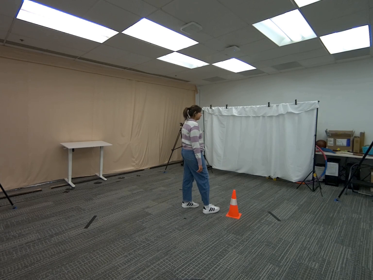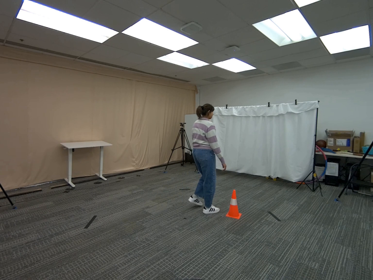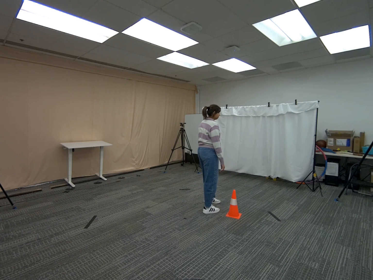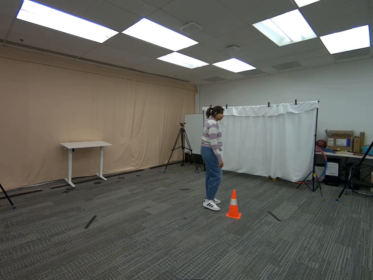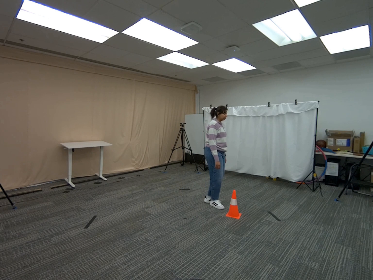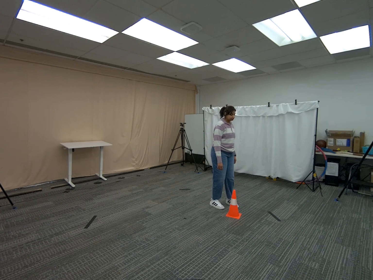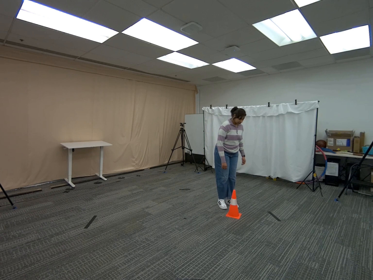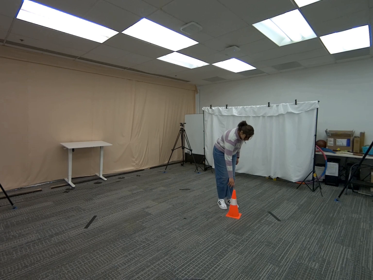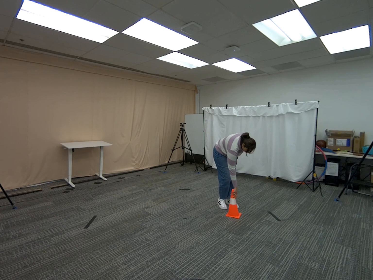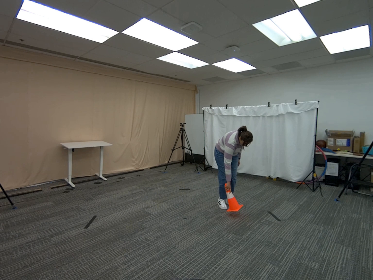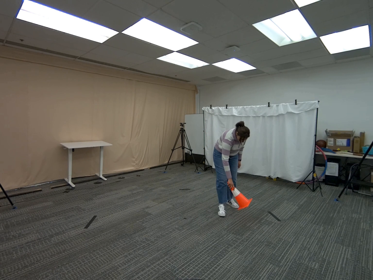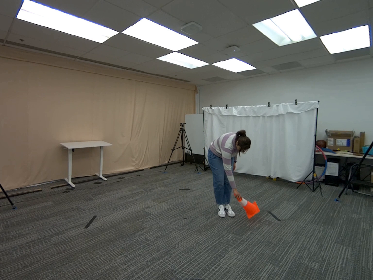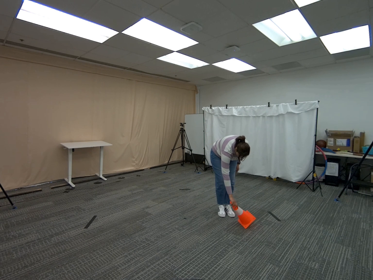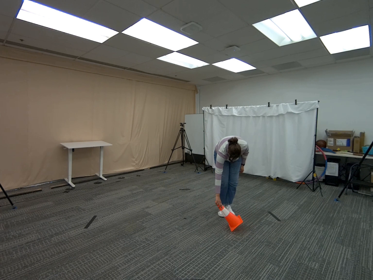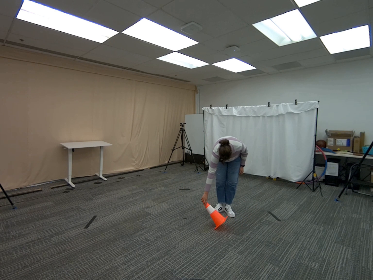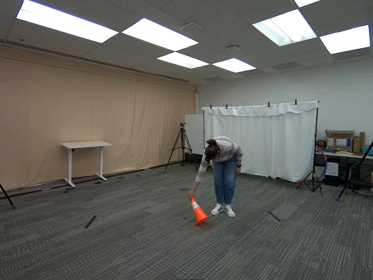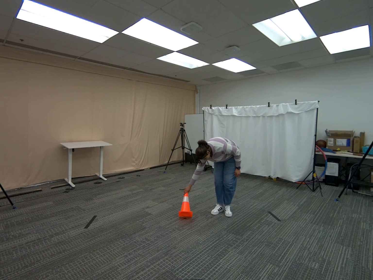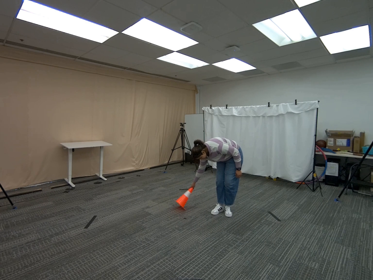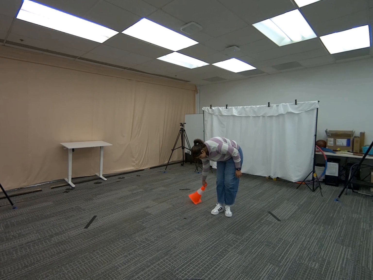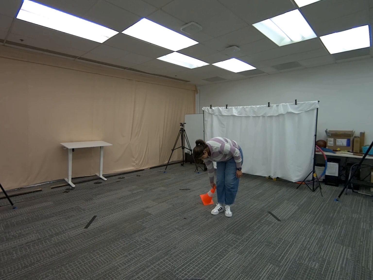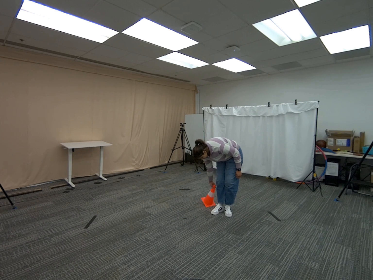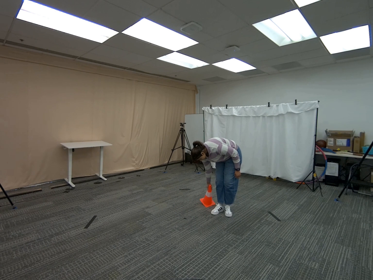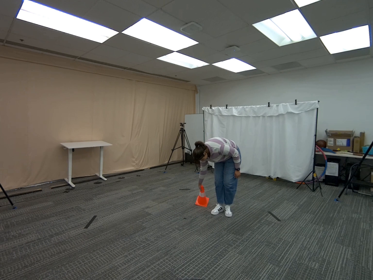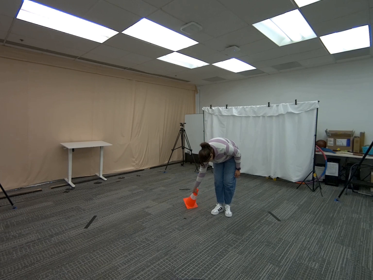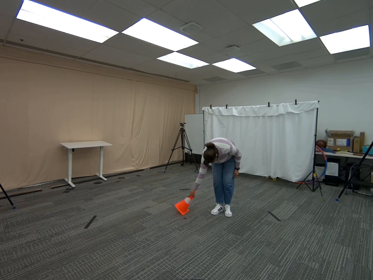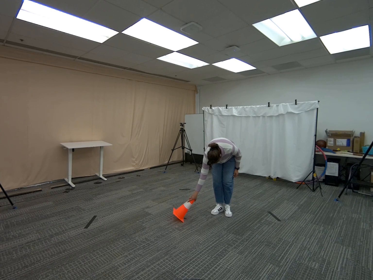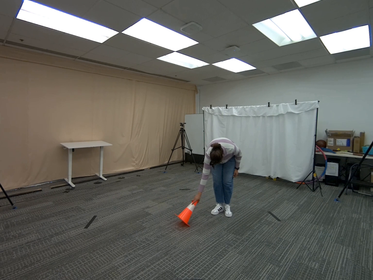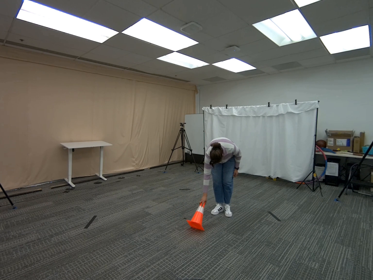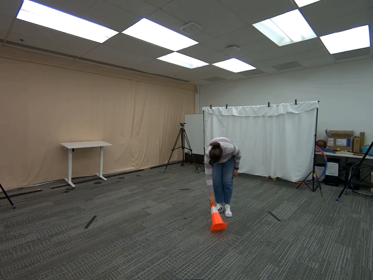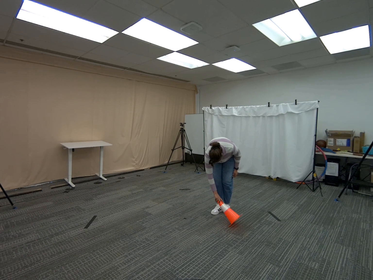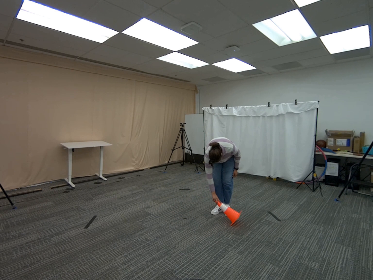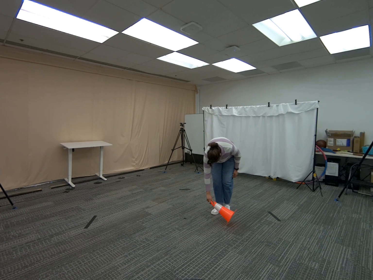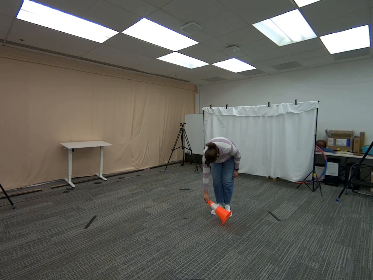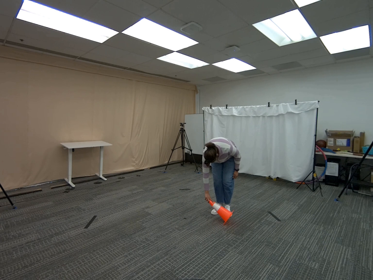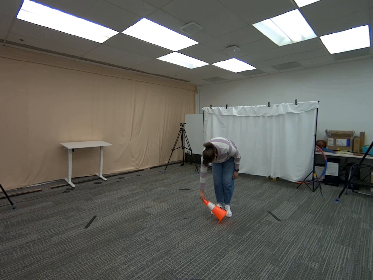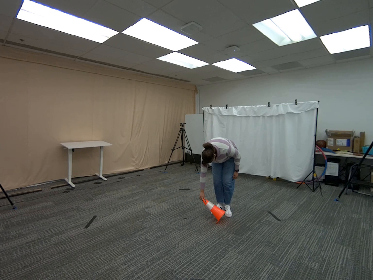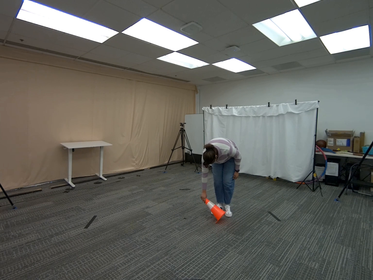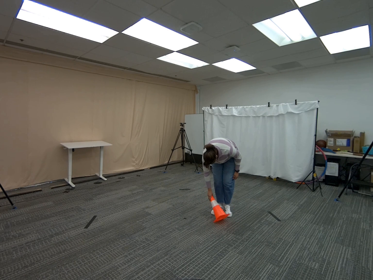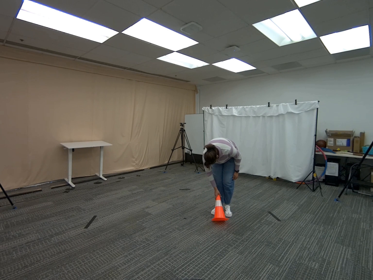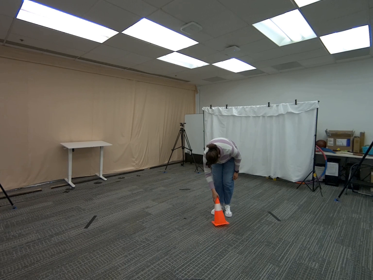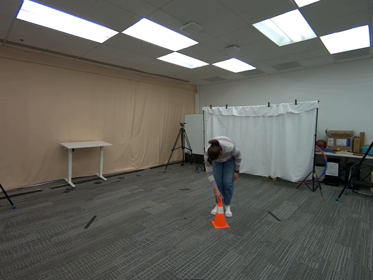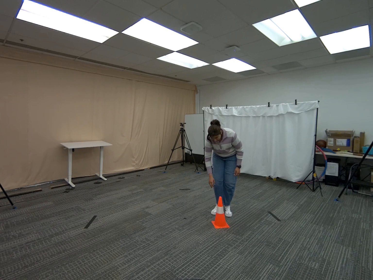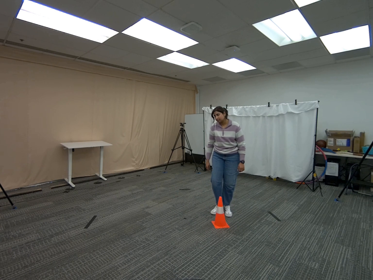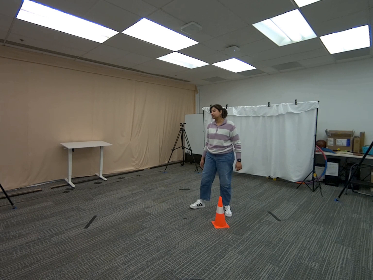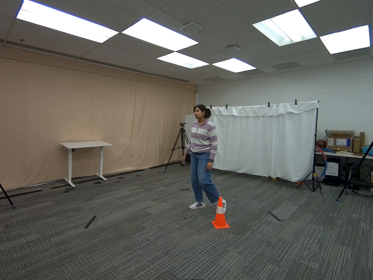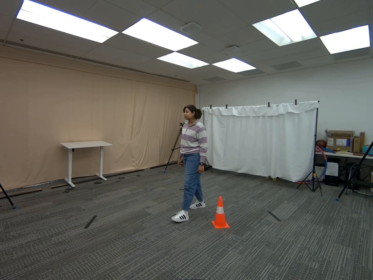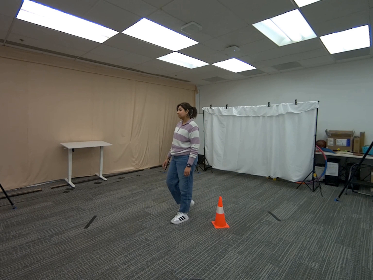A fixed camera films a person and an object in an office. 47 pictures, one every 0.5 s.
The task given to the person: Walk to the traffic cone on the ground, use any hand to hold onto the cone while the cone is still on the ground, and proceed to drag the cone until finish.
